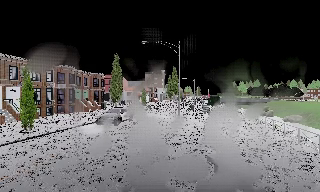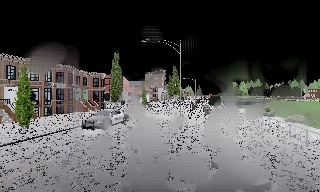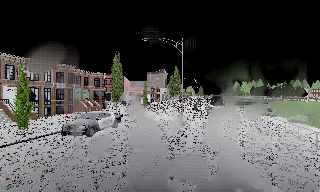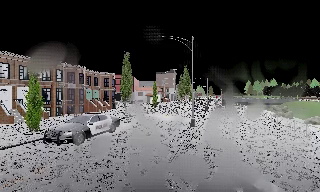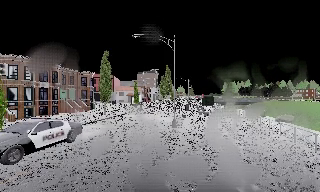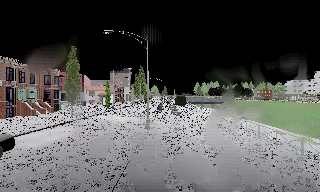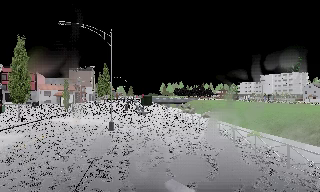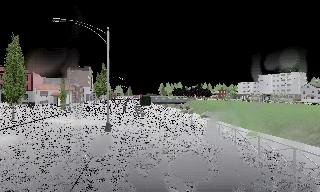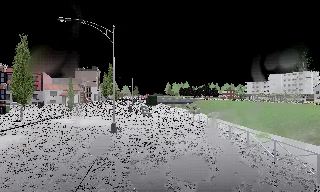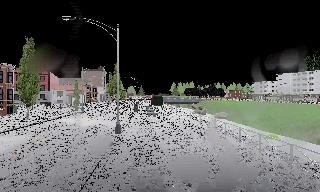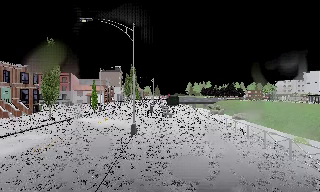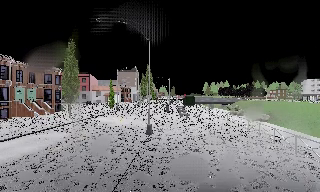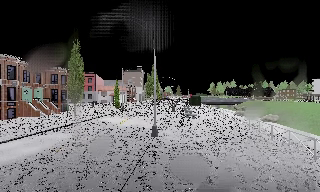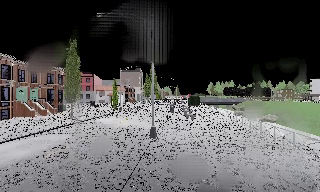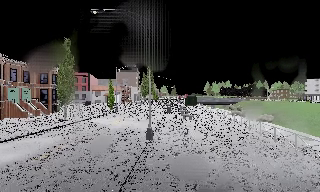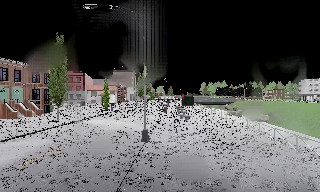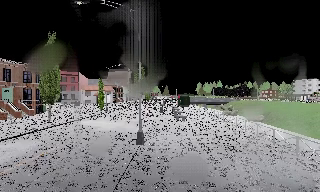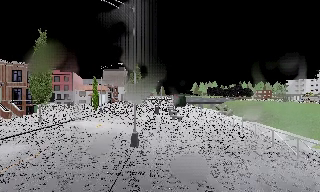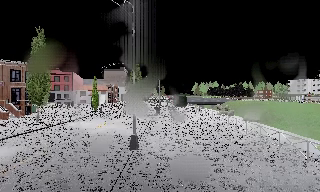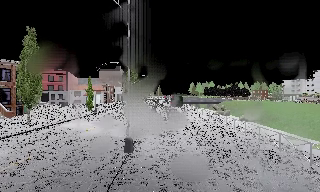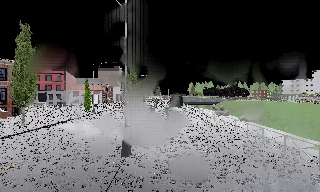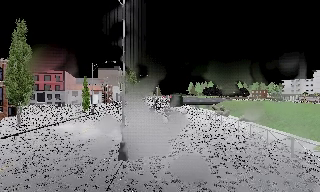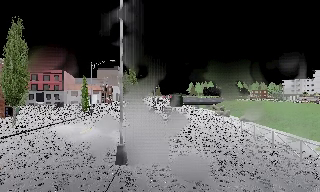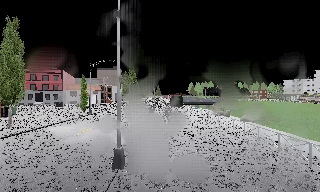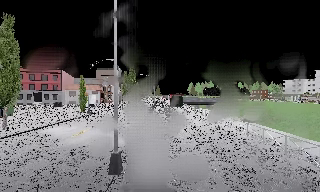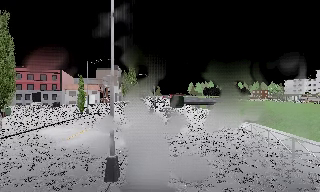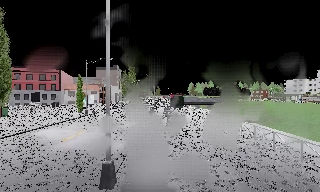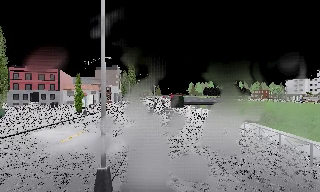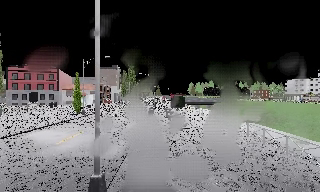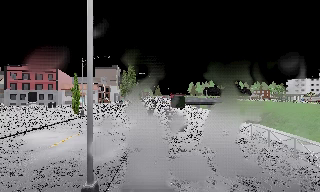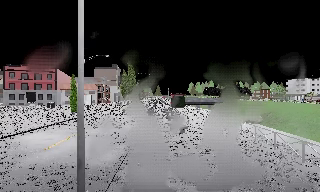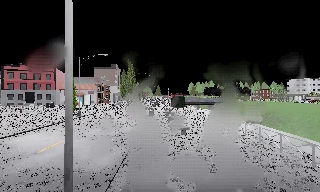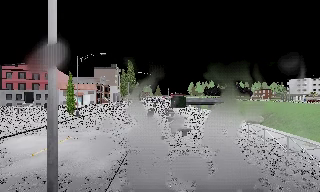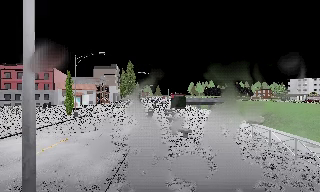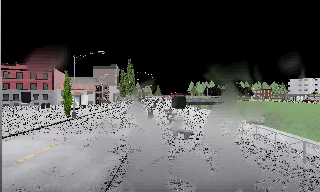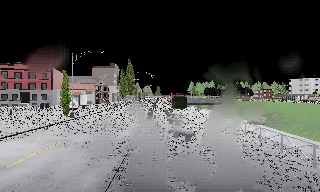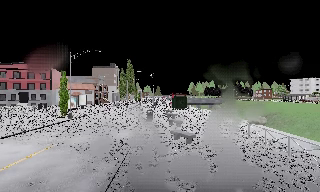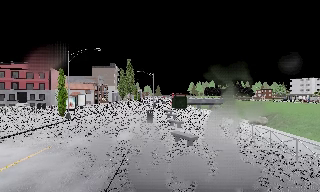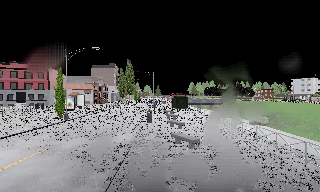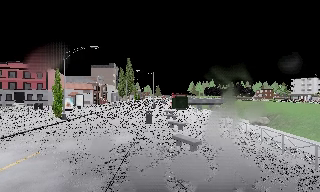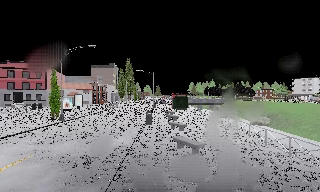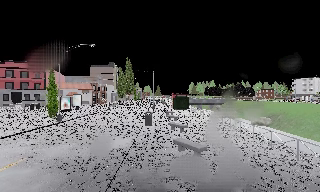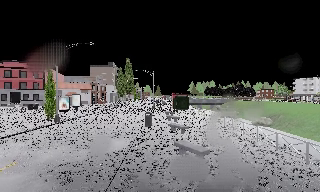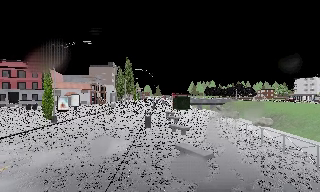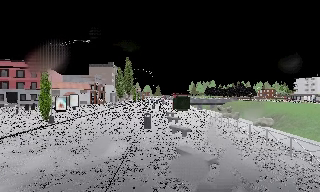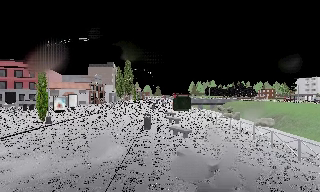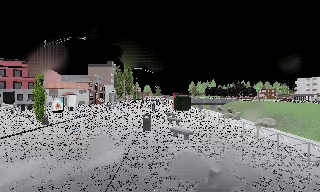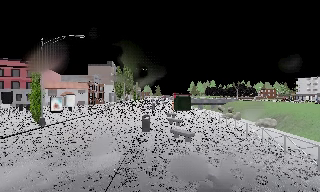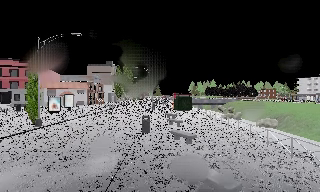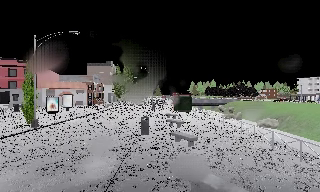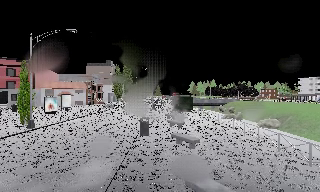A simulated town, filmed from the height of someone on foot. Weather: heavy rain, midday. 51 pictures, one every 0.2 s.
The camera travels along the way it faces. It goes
forward.
0.0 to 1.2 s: The scene slides to the left, as the camera pans about 25 degrees to its right. It travels forward, about 2 m, so what stands in front looms larger.
1.2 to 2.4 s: The scene slides to the right, as the camera pans about 15 degrees to its left. It travels forward, about 2 m, so what stands in front looms larger.
2.4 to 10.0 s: The camera travels forward, about 15 m, so what stands in front looms larger.
The film runs forward here.
